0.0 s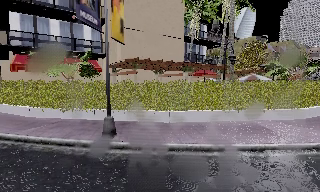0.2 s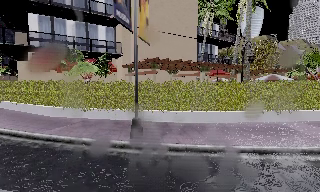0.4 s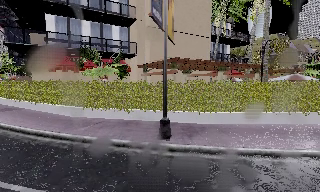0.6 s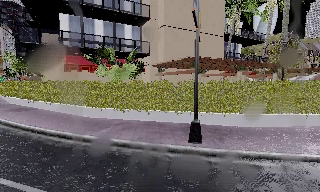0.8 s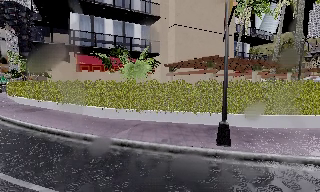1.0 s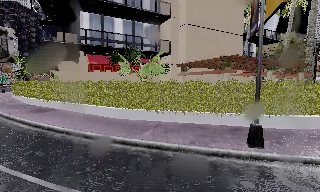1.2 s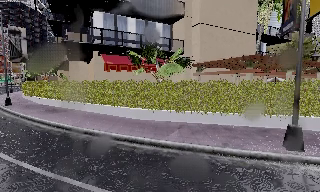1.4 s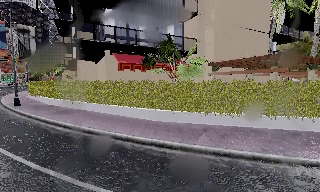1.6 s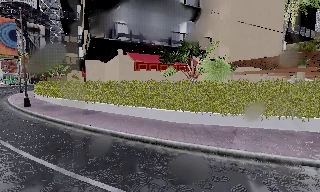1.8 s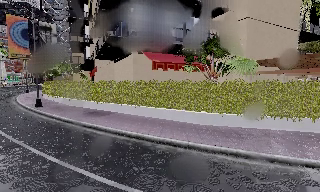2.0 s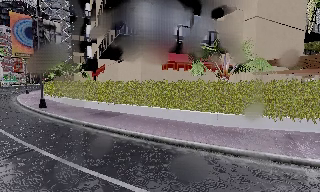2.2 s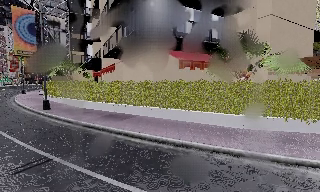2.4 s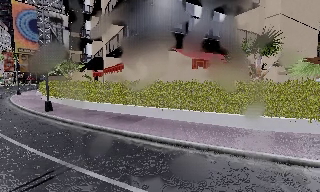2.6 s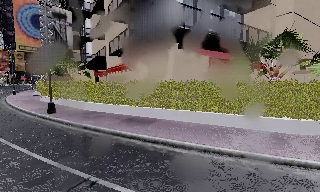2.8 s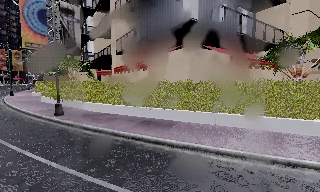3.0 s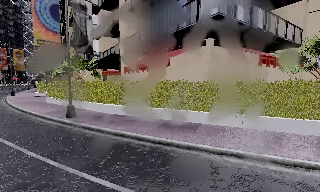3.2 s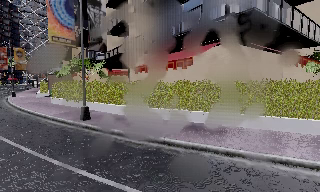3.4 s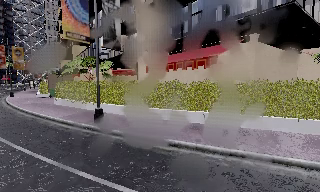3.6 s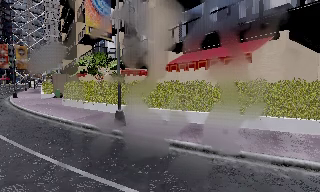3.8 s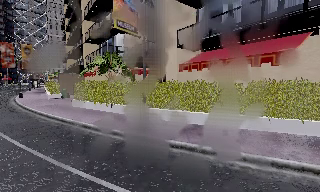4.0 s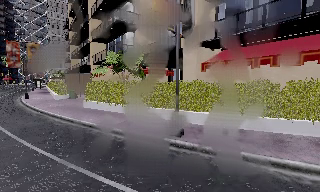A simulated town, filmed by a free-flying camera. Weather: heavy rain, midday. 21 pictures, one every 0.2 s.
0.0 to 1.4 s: The camera travels to its left, about 6 m, so close, fixed things drift to the right.
1.4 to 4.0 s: The camera travels to its left and forward, about 15 m, so close, fixed things drift to the right.
The film runs forward here.
